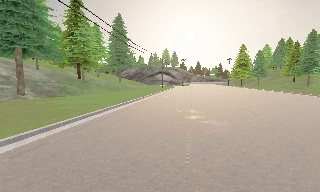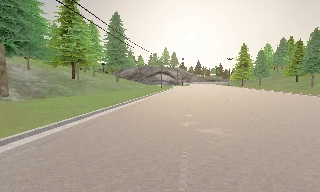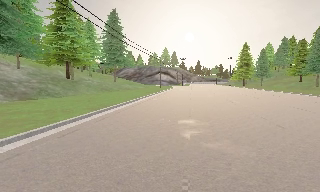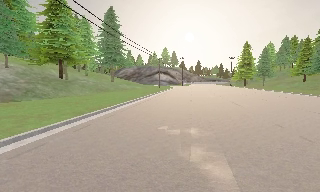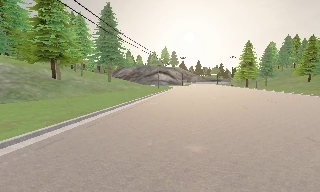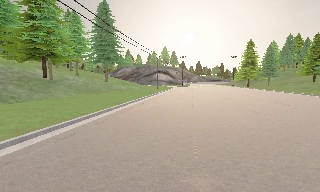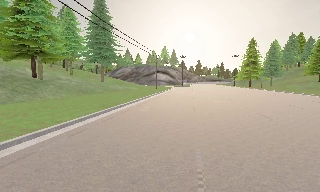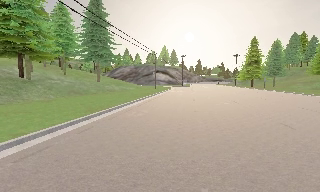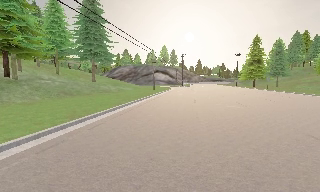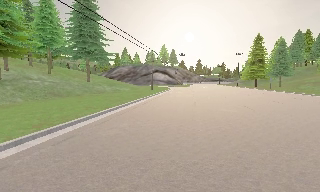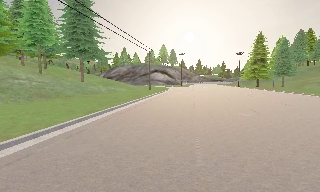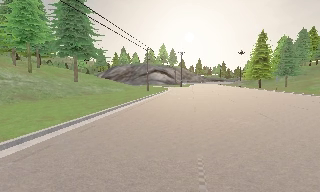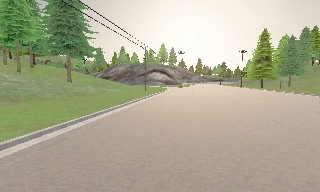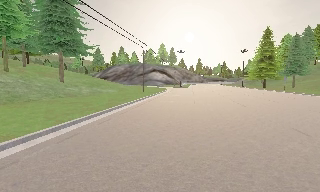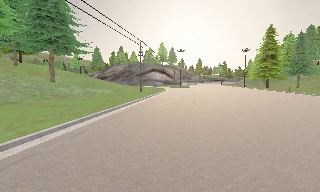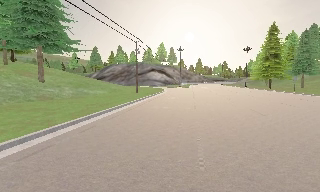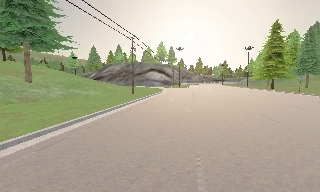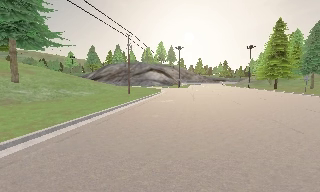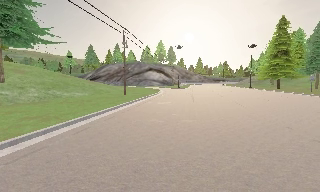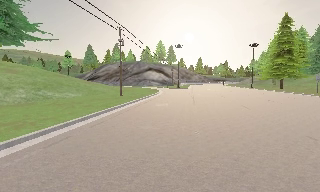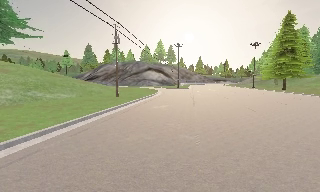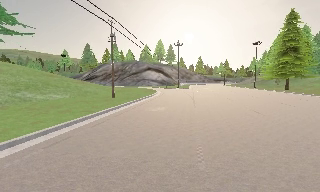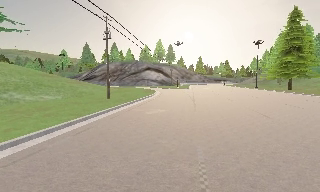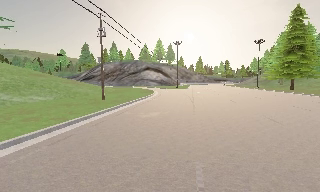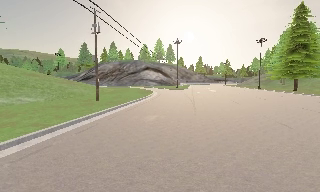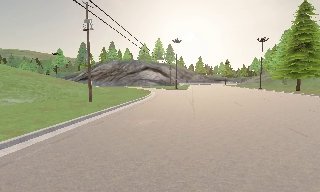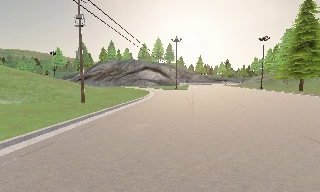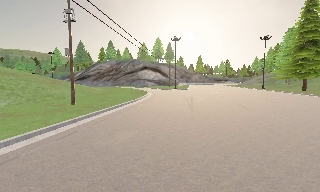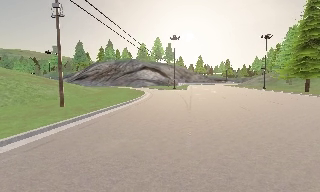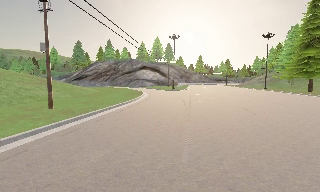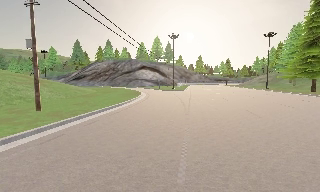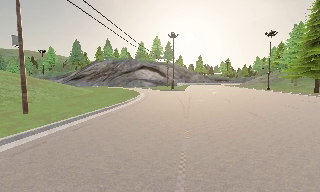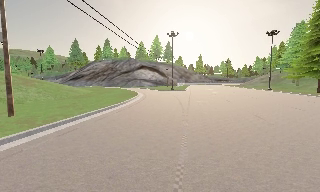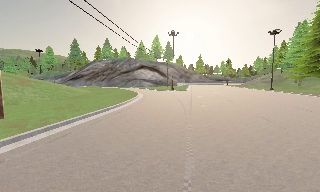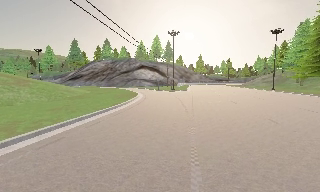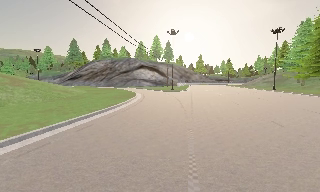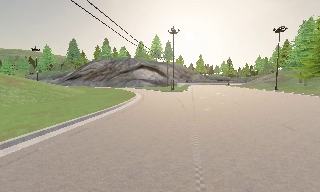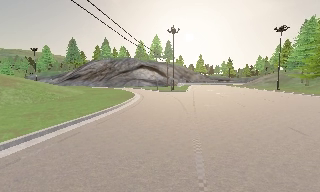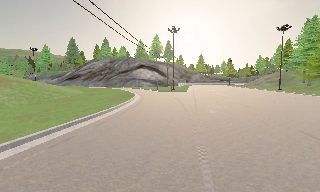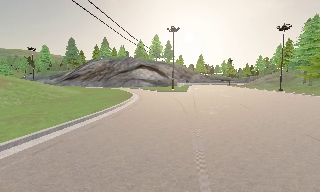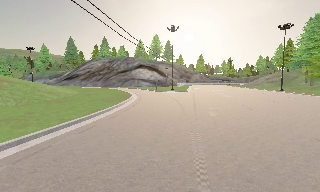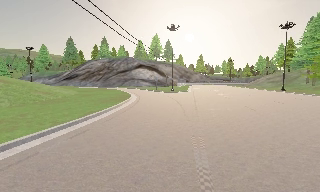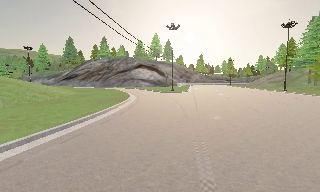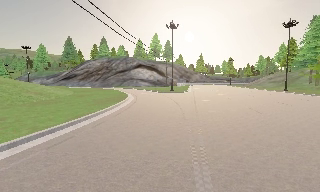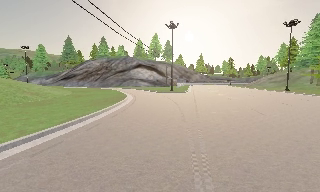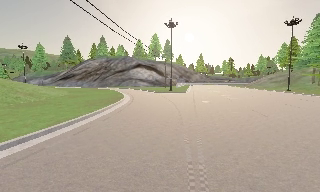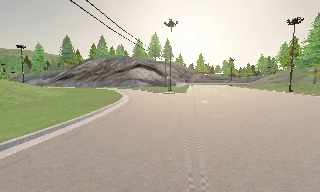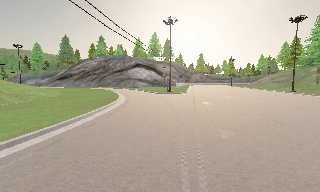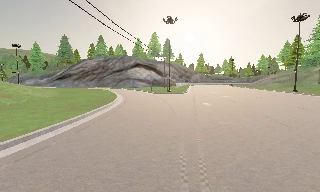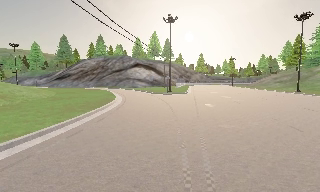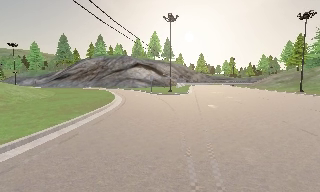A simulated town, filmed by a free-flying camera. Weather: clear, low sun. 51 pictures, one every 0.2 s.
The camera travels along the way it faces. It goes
forward.
0.0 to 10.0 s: The camera travels forward, about 45 m, so what stands in front looms larger. It loses speed.
The film runs forward here.
